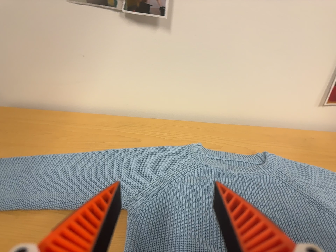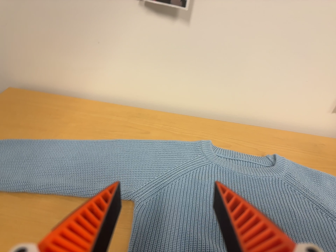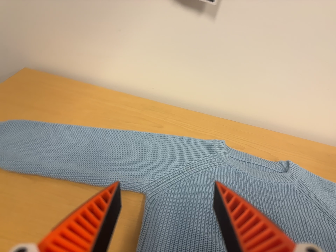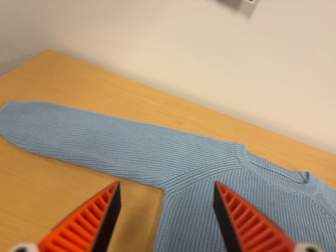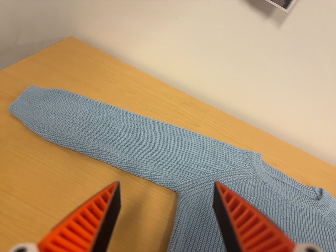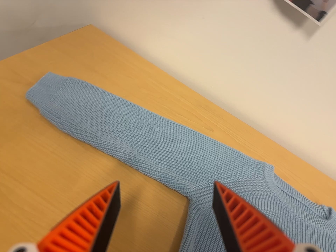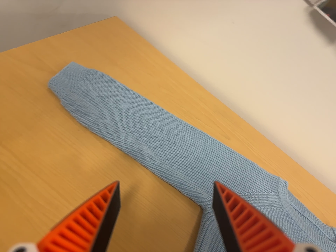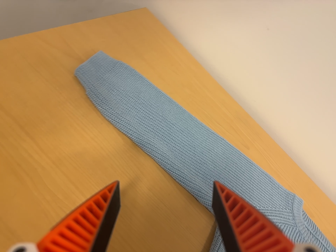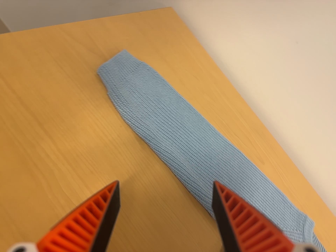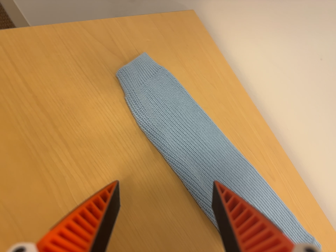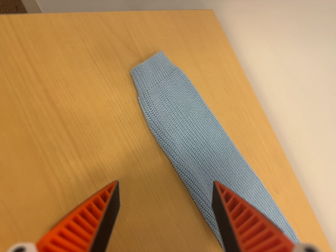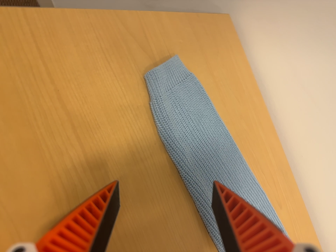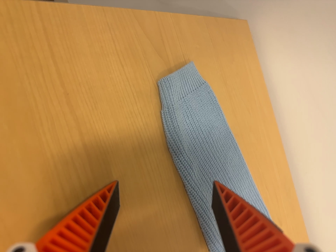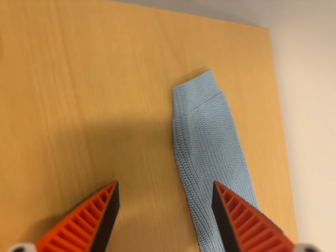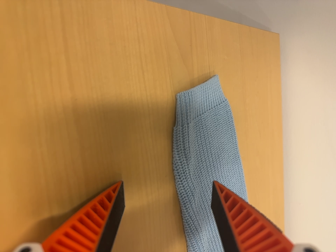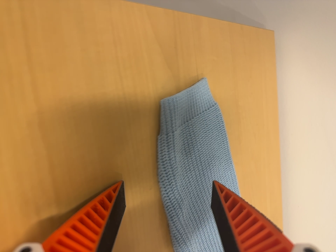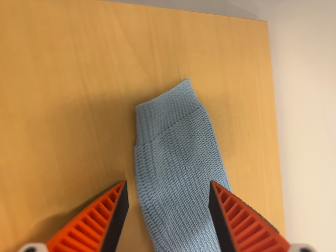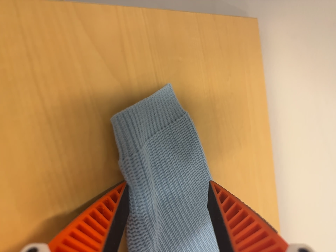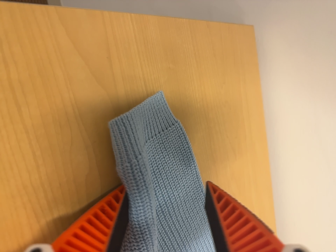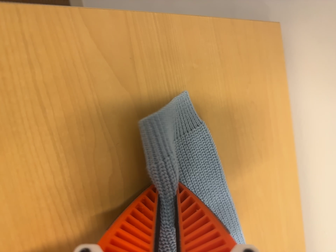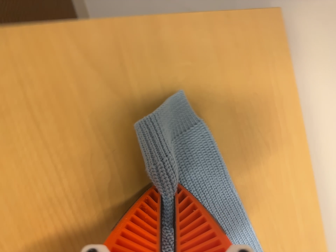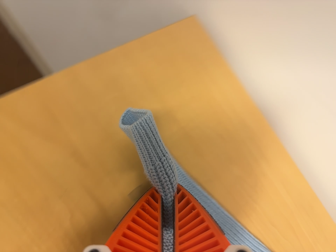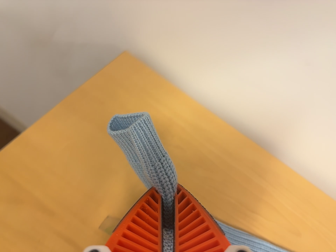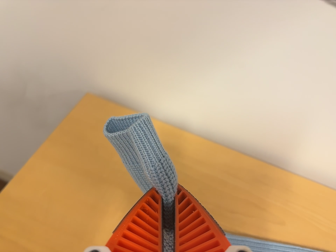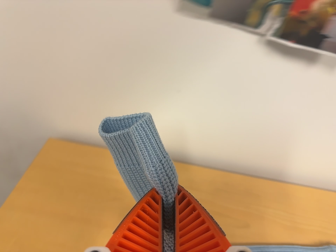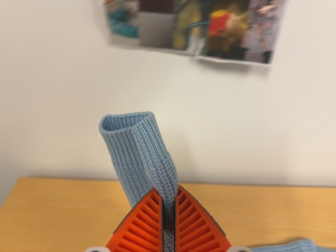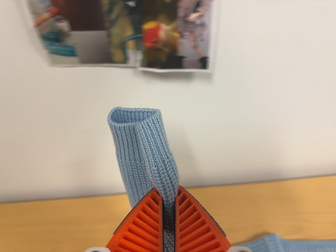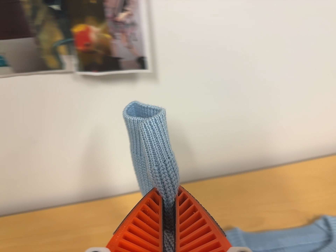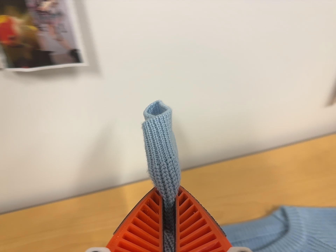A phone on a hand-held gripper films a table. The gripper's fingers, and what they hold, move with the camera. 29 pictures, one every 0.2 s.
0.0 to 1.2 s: The camera travels to its left, about 18 cm, so close, fixed things drift to the right. It rolls about its line of sight by about 35 degrees, and the scene rotates clockwise.
1.2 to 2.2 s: The camera travels to its left, toward the top of its view and forward, about 14 cm, so close, fixed things drift to the right. It rolls about its line of sight by about 30 degrees, and the scene rotates clockwise.
2.2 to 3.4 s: The camera travels forward and toward the top of its view, about 14 cm, so what stands in front looms larger. Its aim tips toward the bottom of its view by about 10 degrees. It rolls about its line of sight by about 10 degrees, and the scene rotates clockwise.
3.4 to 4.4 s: The camera pans to its left by about 10 degrees. It travels to its right, about 18 cm. Its aim tips toward the top of its view by about 10 degrees, and the scene shifts downward. It rolls about its line of sight by about 45 degrees, and the scene rotates counterclockwise.
4.4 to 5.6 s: The camera swings to its right by about 10 degrees, and the scene slides to the left. It travels to its right, about 34 cm, so close, fixed things drift to the left. Its aim tips toward the top of its view by about 10 degrees, and the scene shifts downward. It rolls about its line of sight by about 45 degrees, and the scene rotates counterclockwise.
The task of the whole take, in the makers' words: left arm across.
The film runs forward here.
